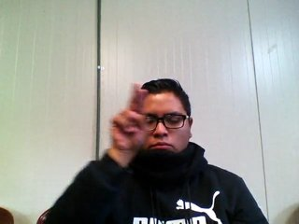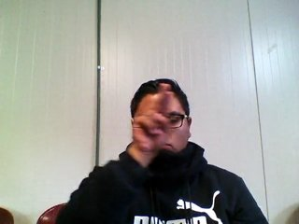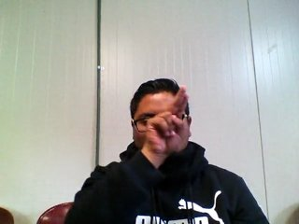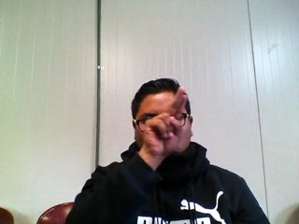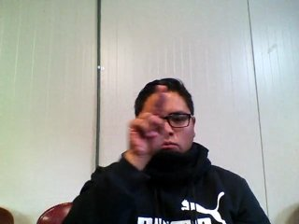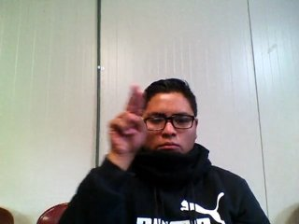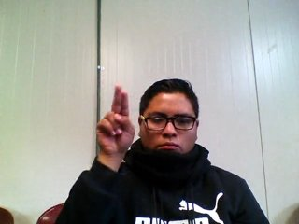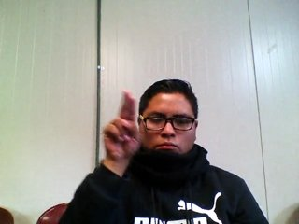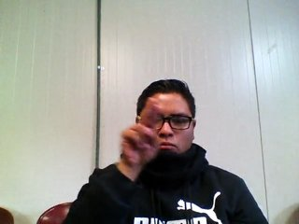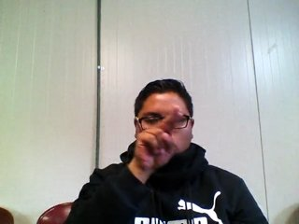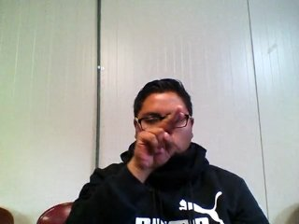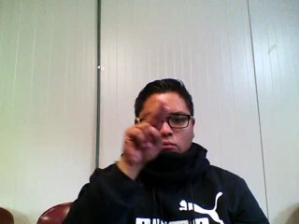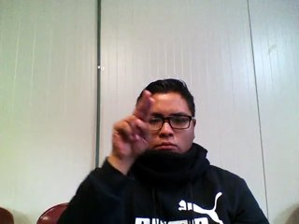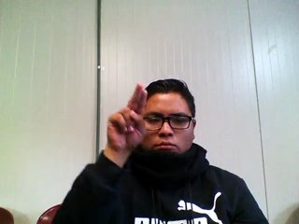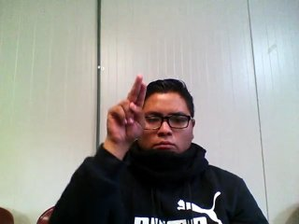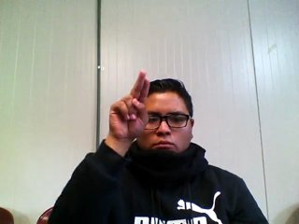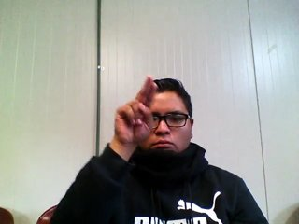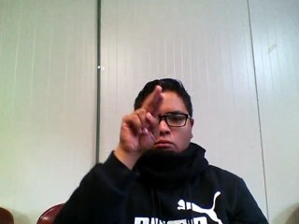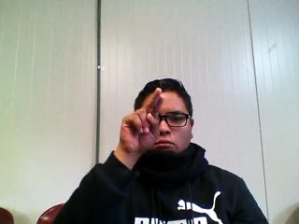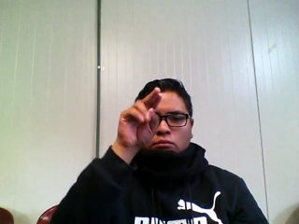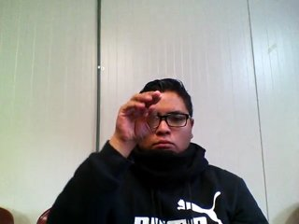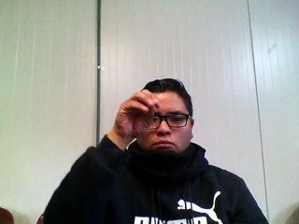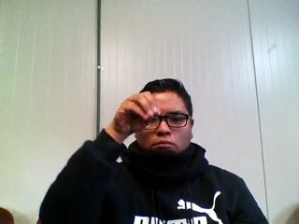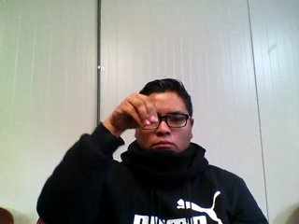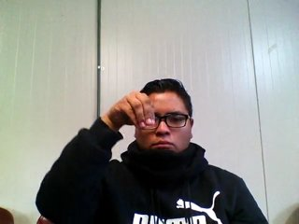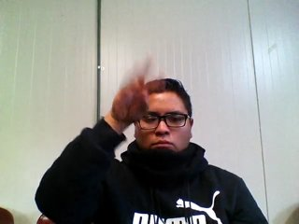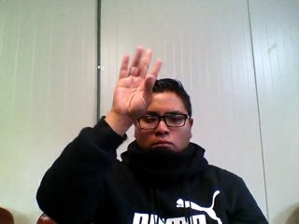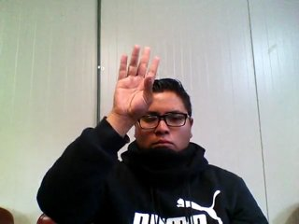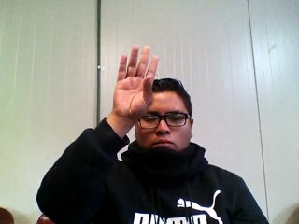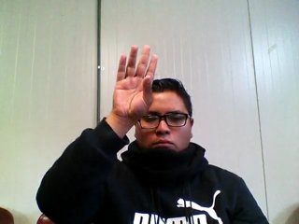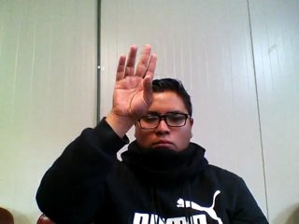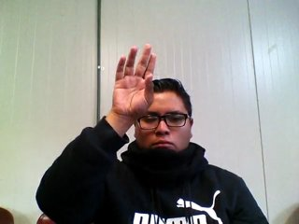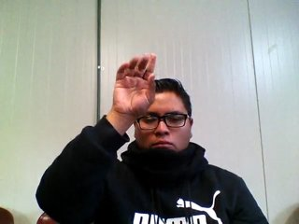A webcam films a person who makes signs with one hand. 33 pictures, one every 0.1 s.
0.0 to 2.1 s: Pointing with two fingers.
2.2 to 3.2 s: On the screen the hand sweeps upward. The name of the sign: Throw up.
